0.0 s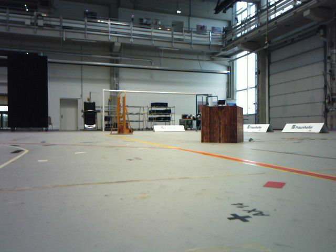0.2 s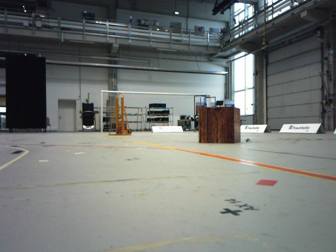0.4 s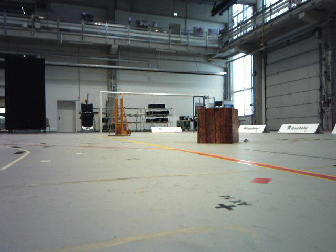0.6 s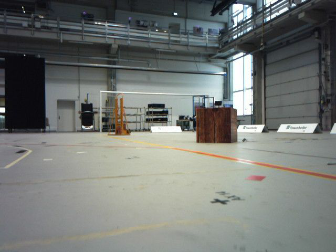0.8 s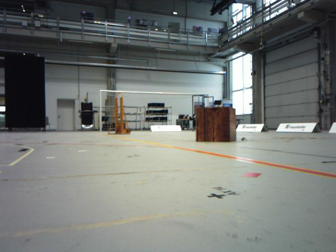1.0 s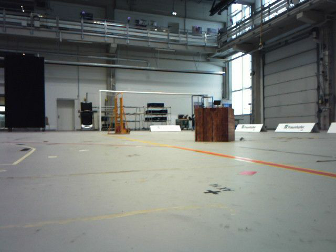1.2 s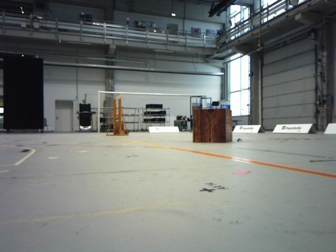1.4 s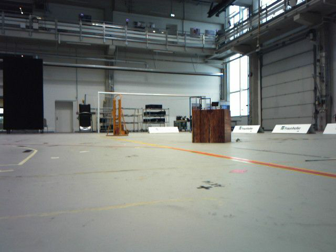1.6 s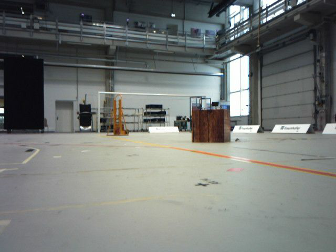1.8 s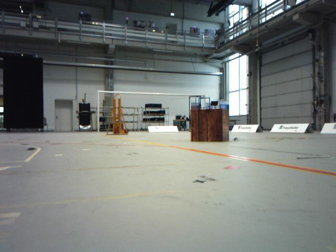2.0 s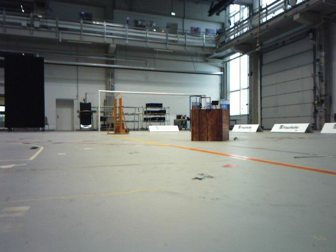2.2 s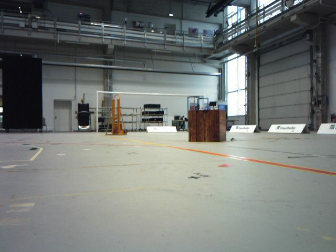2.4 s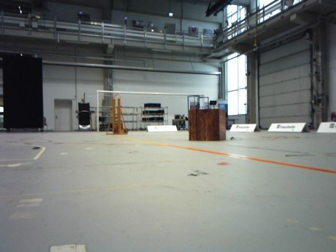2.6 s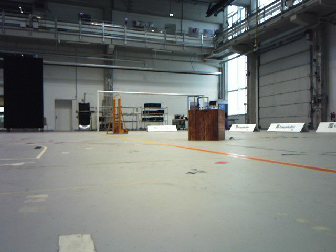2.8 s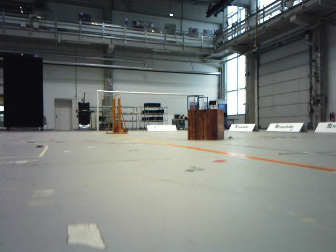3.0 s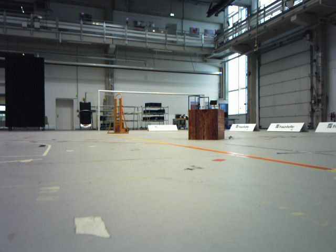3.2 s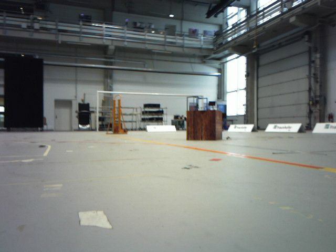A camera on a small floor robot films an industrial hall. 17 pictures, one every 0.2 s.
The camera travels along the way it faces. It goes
backward.
0.0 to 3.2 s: The camera travels backward, about 0.6 m, so what stands in front gets smaller.
The film runs backward here.
